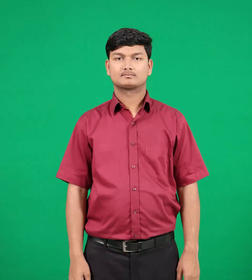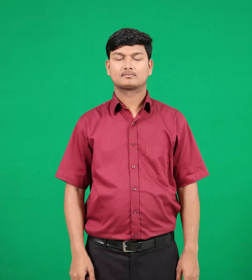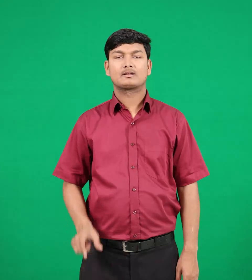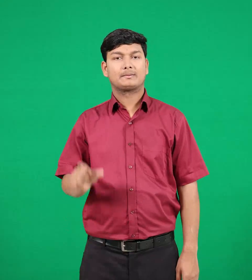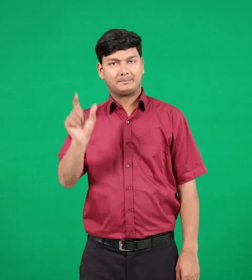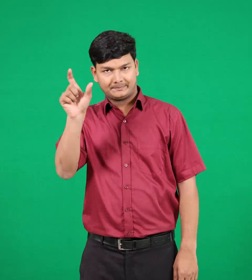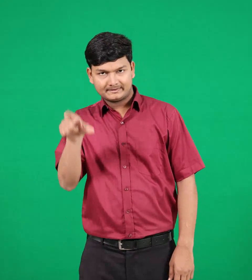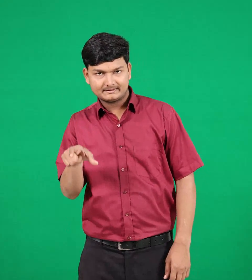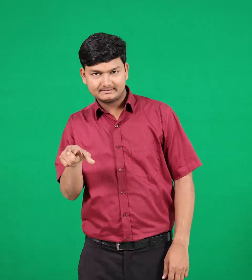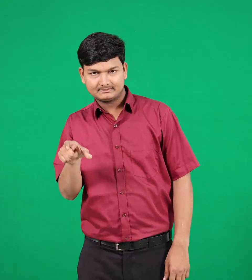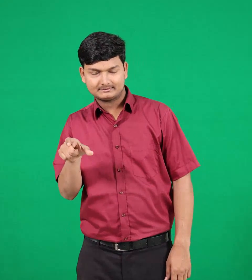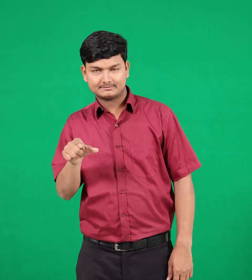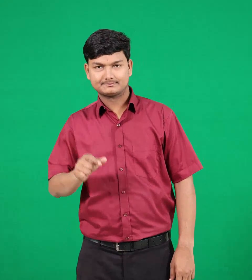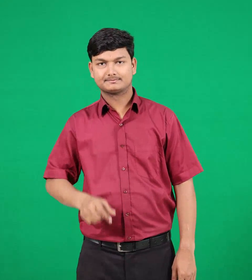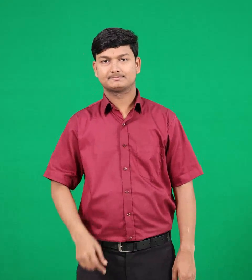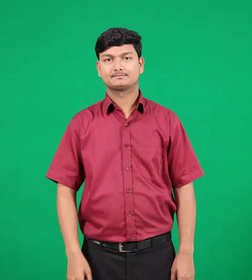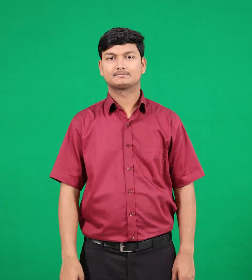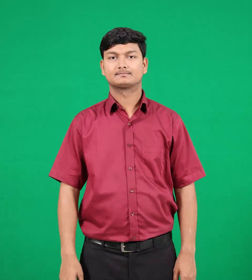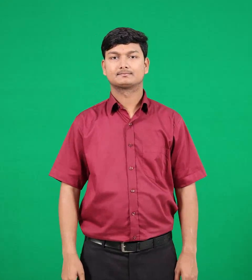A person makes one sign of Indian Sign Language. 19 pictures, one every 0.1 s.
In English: person
